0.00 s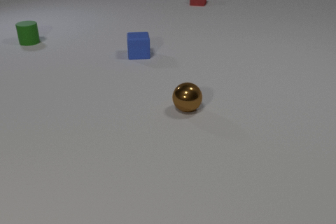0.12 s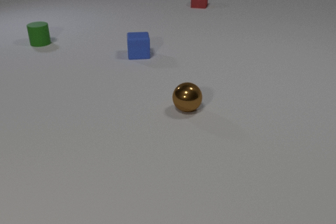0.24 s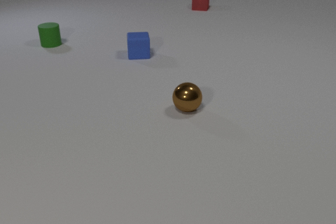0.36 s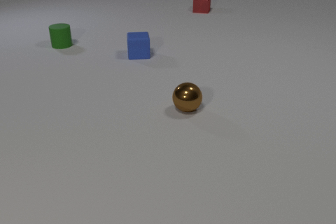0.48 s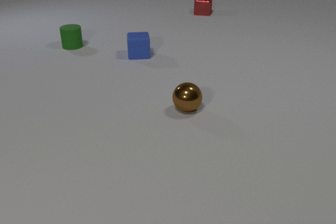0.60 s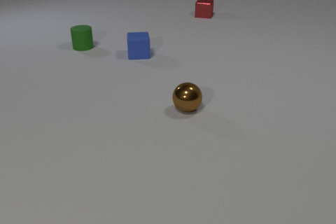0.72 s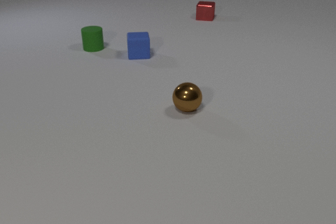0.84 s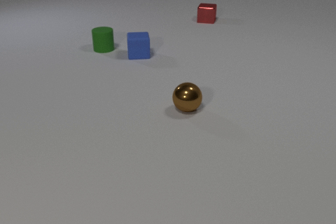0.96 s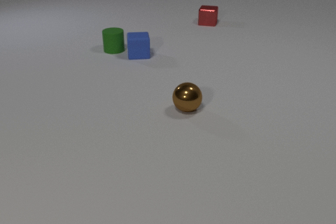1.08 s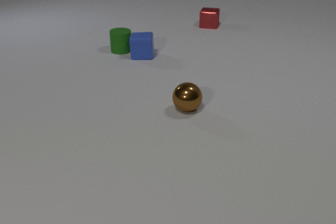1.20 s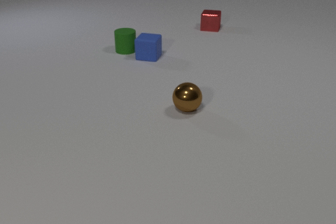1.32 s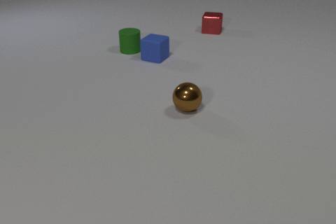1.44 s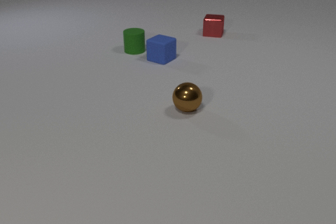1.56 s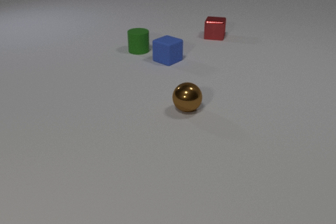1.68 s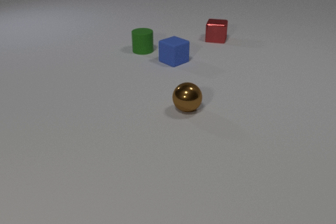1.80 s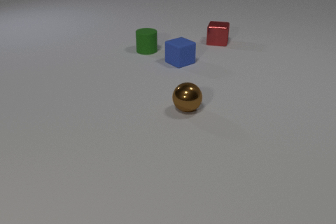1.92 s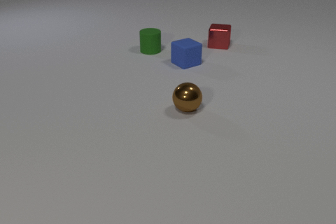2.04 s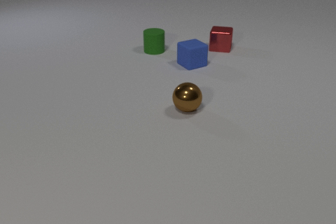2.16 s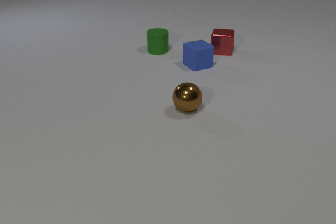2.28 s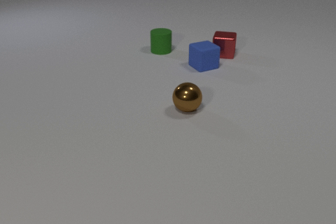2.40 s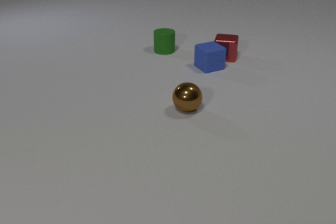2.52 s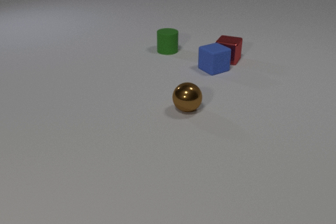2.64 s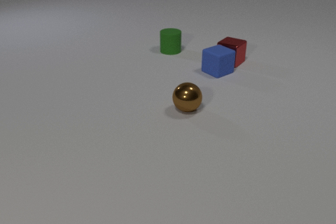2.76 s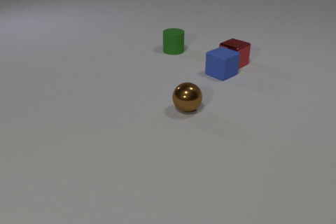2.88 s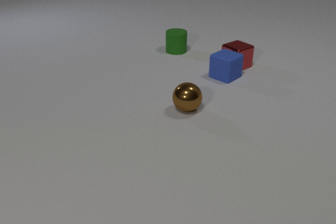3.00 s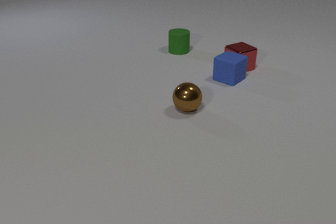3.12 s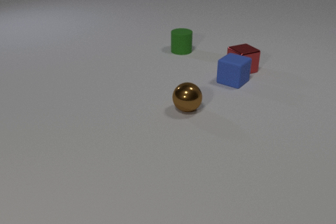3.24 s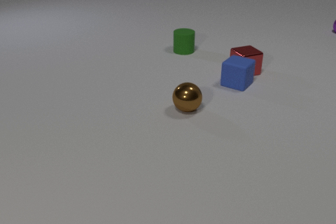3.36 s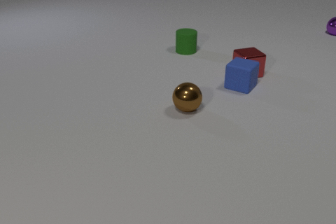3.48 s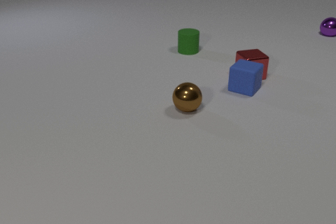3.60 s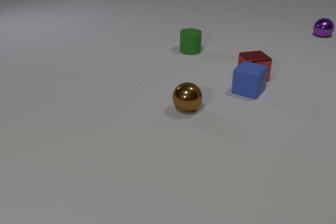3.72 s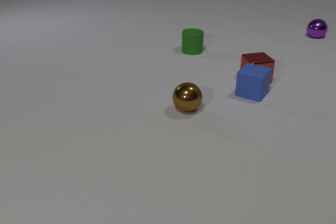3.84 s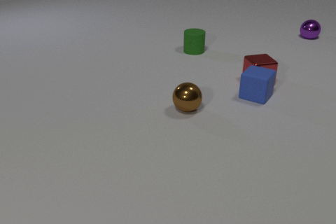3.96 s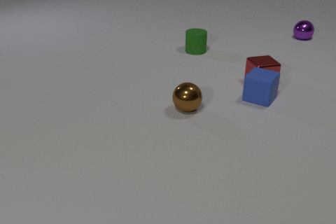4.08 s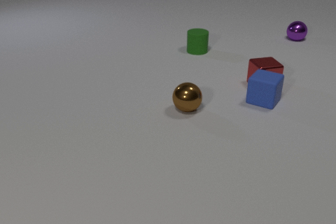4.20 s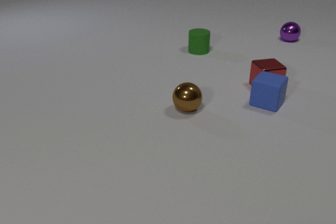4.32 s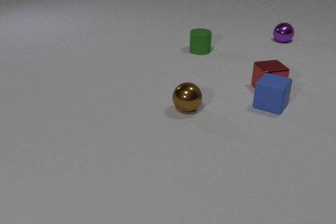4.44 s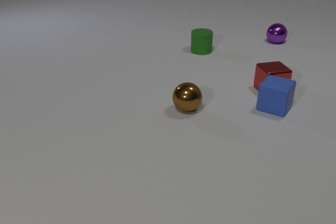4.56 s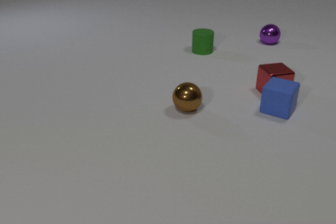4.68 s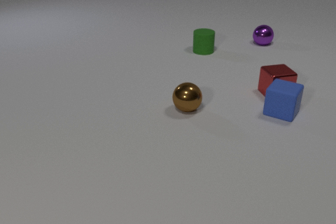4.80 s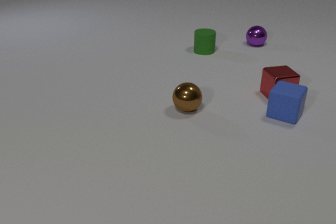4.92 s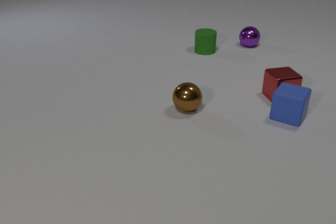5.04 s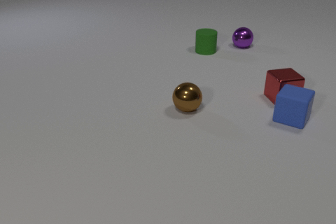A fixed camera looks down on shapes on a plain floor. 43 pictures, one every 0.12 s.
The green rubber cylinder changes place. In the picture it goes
to the right.
The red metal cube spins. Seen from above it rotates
clockwise.
0.00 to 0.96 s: The green rubber cylinder slides to the right and toward the camera. The red metal cube slides toward the camera.
0.96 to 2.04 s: The green rubber cylinder slides to the right. The blue rubber cube slides to the right and toward the camera, spins clockwise seen from above by about 60 degrees, its near face sliding to the left. The red metal cube slides toward the camera. The green rubber cylinder and the blue rubber cube collide.
2.04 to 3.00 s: The green rubber cylinder slides to the right. The blue rubber cube slides to the right and toward the camera, spins so that its near face slides to the right, counterclockwise seen from above. The red metal cube slides toward the camera, spins clockwise seen from above by about 45 degrees, its near face sliding to the left. The blue rubber cube and the red metal cube collide.
3.00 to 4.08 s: The green rubber cylinder slides to the right. The blue rubber cube slides toward the camera and to the right. The red metal cube slides toward the camera and to the right. The purple metal sphere comes in at the right edge, rolls to the left and toward the camera.
4.08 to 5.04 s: The green rubber cylinder slides to the right. The blue rubber cube slides toward the camera and to the right. The red metal cube slides toward the camera and to the right. The purple metal sphere rolls to the left and toward the camera.
How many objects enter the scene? 1.
How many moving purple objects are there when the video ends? 1.
What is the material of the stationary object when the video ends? metal.
